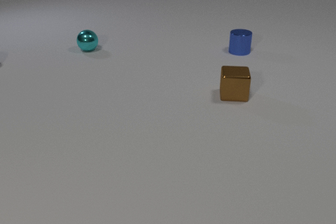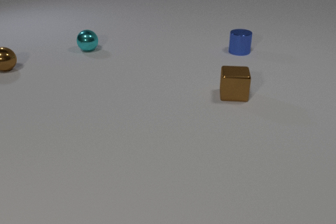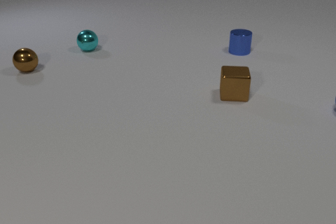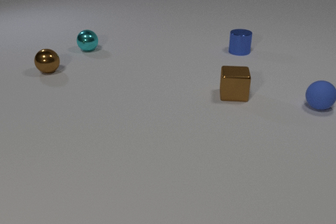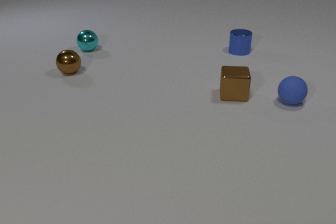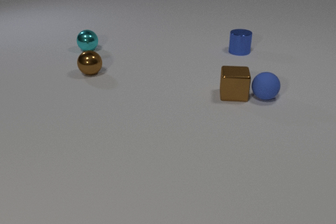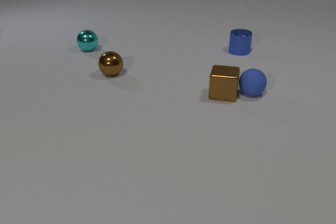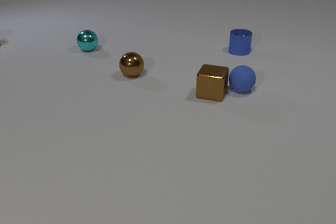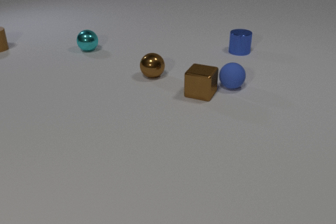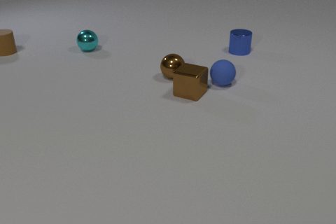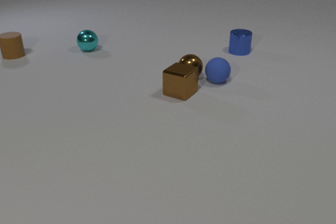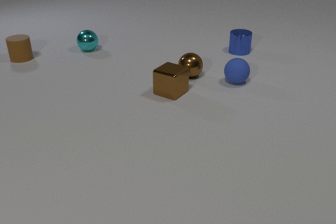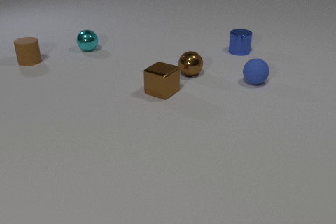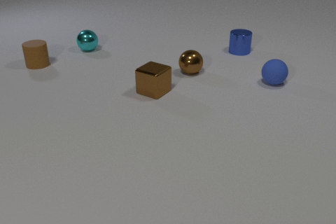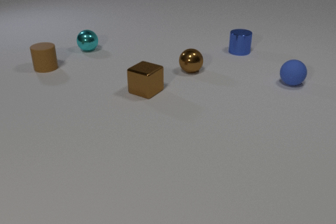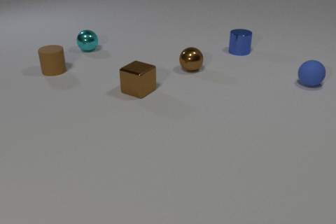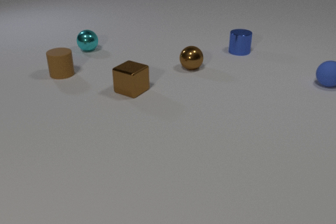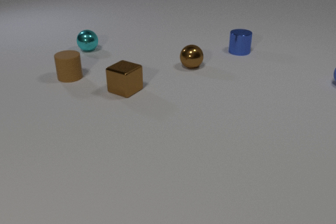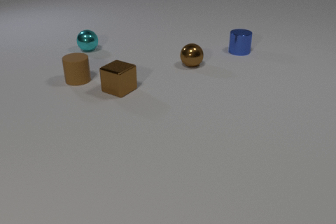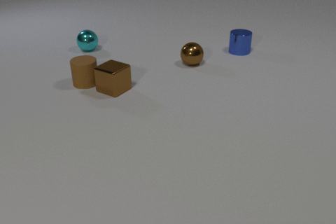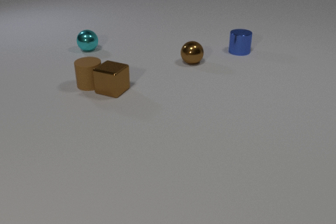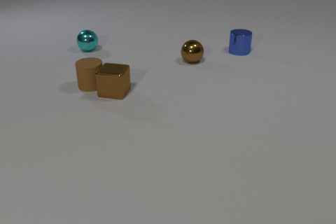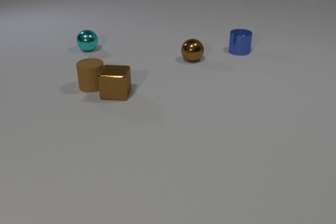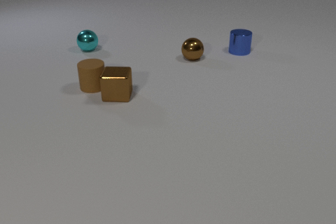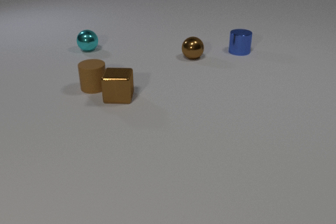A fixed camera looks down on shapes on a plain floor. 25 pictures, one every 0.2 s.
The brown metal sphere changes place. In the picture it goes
to the right.
The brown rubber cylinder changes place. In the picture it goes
toward the camera.
0.0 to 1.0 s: The blue rubber sphere comes in at the right edge, rolls to the left. The brown metal sphere comes in at the left edge, rolls to the right and toward the camera.
1.0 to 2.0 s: The blue rubber sphere rolls to the left and away from the camera. The brown metal cube slides to the left, spins so that its near face slides to the left, clockwise seen from above. The brown rubber cylinder comes in at the left edge, slides toward the camera and to the right. The brown metal sphere rolls to the right. The blue rubber sphere and the brown metal cube collide. The blue rubber sphere and the brown metal sphere collide.
2.0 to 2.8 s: The blue rubber sphere rolls to the right. The brown metal cube slides to the left. The brown rubber cylinder slides toward the camera and to the right. The brown metal sphere rolls away from the camera.
2.8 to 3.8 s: The blue rubber sphere rolls to the right, leaves at the right edge. The brown metal cube slides to the left. The brown rubber cylinder slides toward the camera and to the right. The brown metal sphere rolls away from the camera.
3.8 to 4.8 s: The brown metal cube slides toward the camera, spins counterclockwise seen from above by about 30 degrees, its near face sliding to the right. The brown rubber cylinder slides toward the camera and to the right. The brown metal sphere rolls away from the camera. The brown metal cube and the brown rubber cylinder collide.
What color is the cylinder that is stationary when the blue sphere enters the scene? blue.
What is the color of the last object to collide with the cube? brown.
How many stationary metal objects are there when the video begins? 3.
